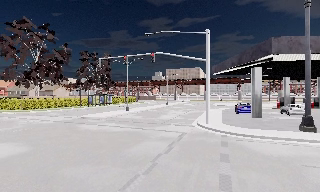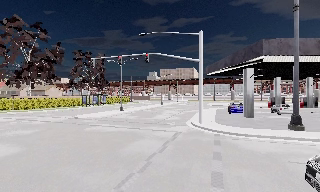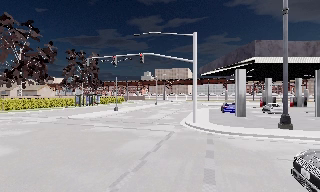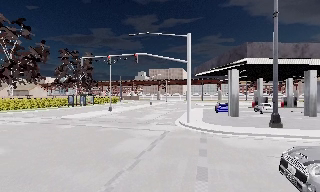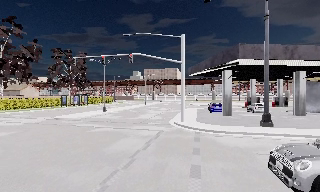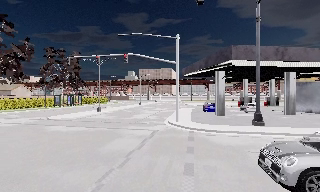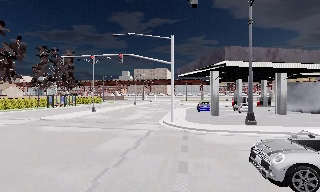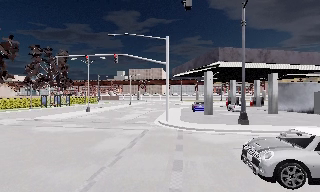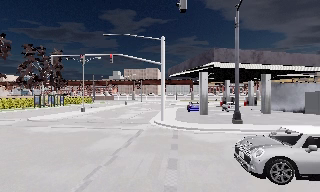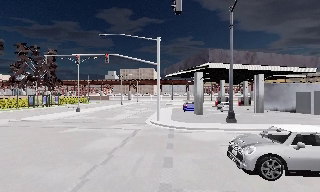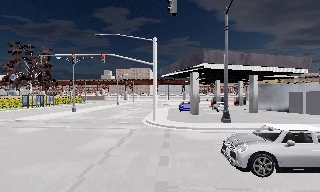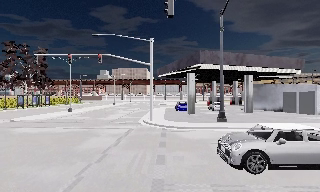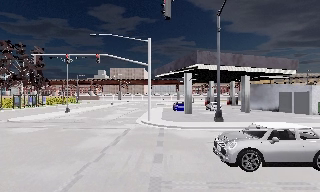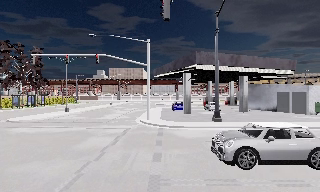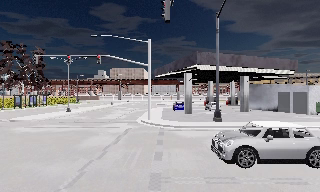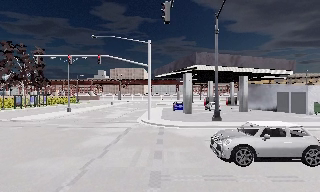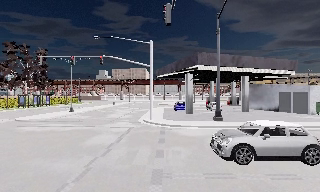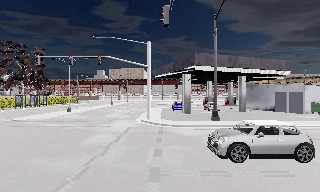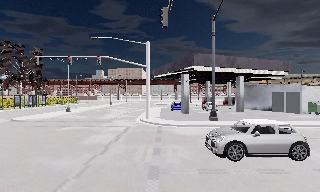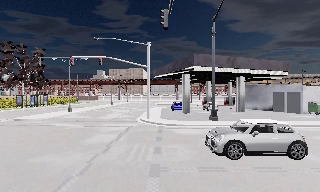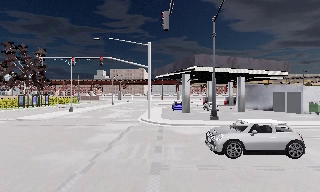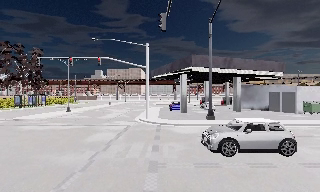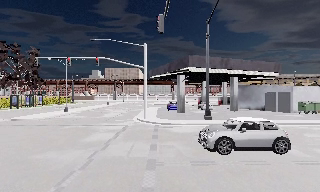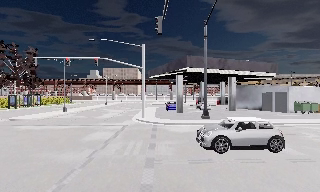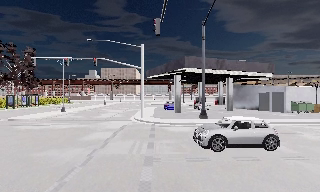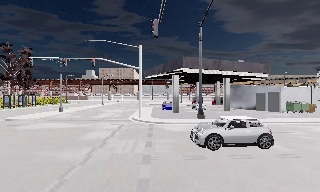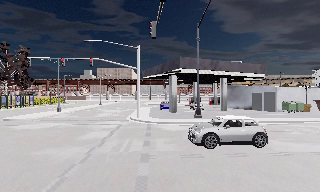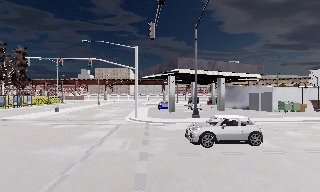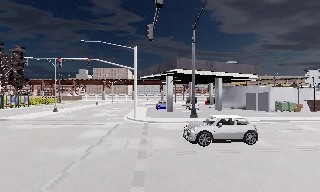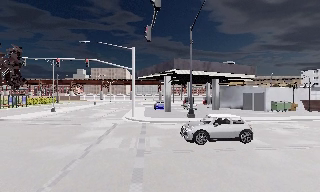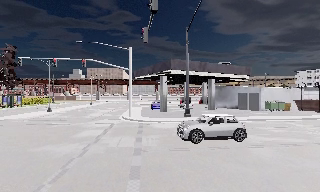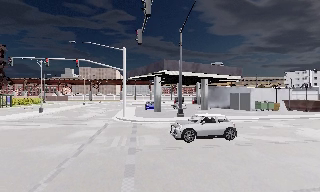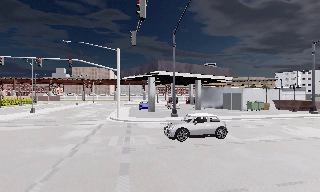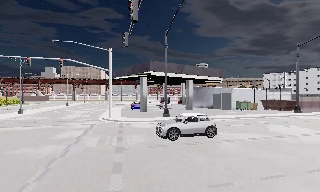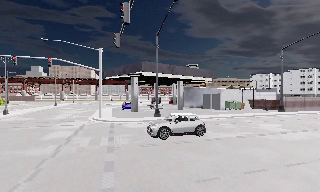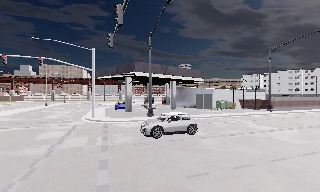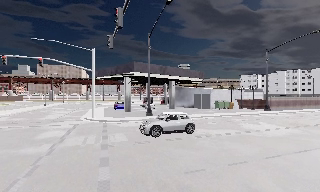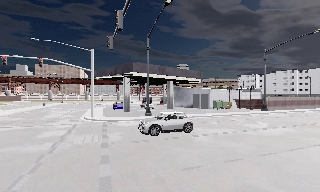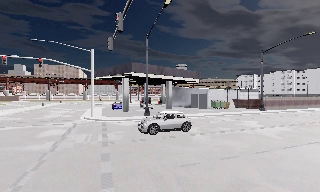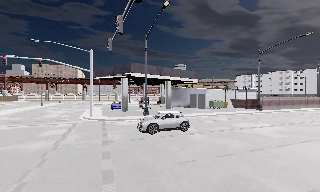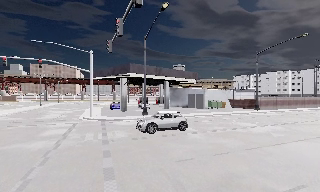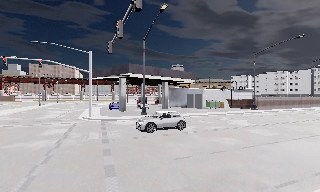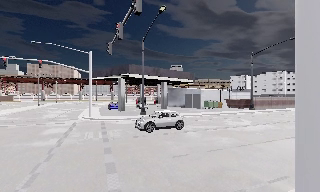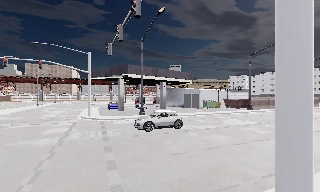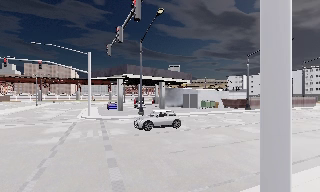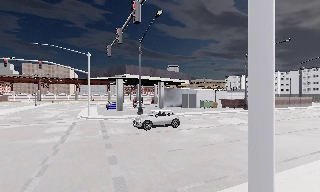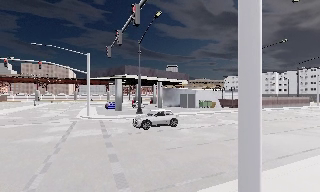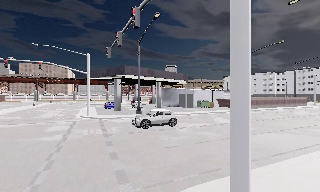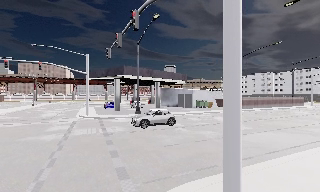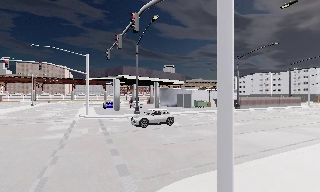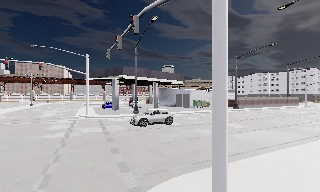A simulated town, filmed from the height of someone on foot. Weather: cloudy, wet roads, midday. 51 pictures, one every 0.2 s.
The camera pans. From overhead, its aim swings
clockwise.
The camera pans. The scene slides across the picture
to the left.
0.0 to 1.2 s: The scene slides to the left, as the camera pans about 10 degrees to its right. It travels backward, about 0.5 m, so what stands in front gets smaller.
1.2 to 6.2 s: The camera swings to its right by about 20 degrees, and the scene slides to the left. It travels backward, about 4 m, so what stands in front gets smaller.
6.2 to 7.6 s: The scene slides to the left, as the camera pans about 10 degrees to its right. It travels backward, about 1.5 m, so what stands in front gets smaller.
7.6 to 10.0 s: The camera travels backward, about 3 m, so what stands in front gets smaller.
The film runs backward here.
